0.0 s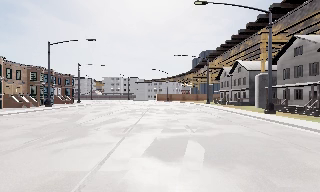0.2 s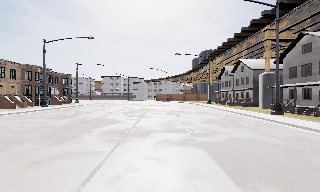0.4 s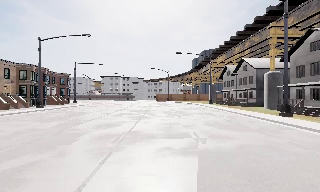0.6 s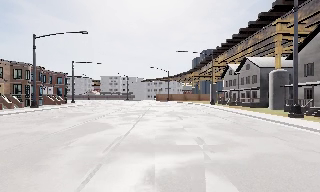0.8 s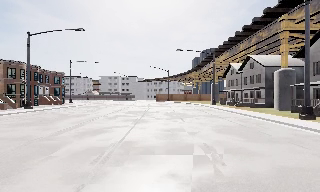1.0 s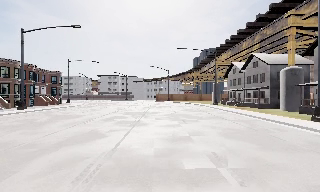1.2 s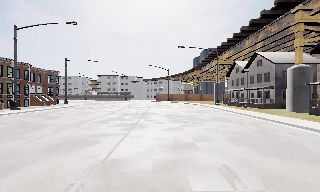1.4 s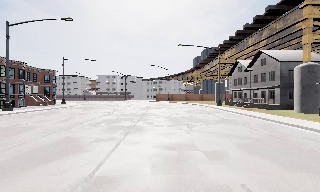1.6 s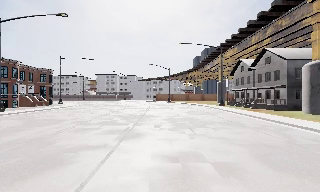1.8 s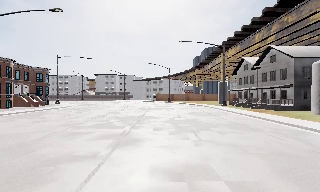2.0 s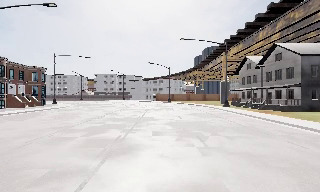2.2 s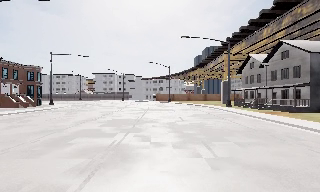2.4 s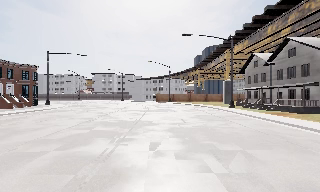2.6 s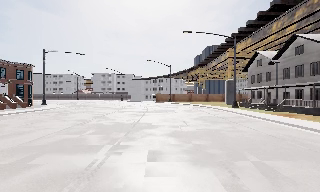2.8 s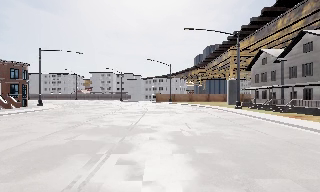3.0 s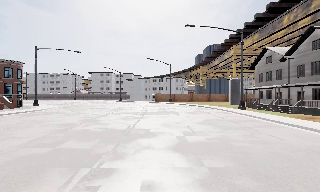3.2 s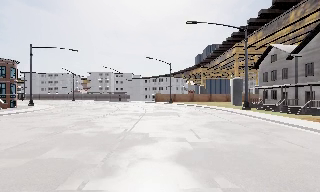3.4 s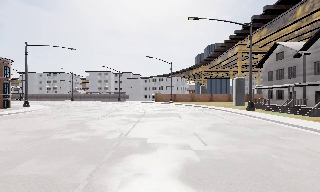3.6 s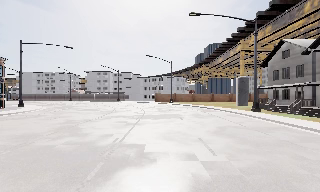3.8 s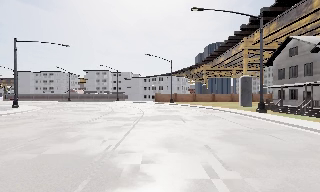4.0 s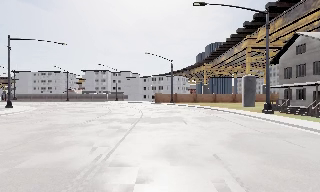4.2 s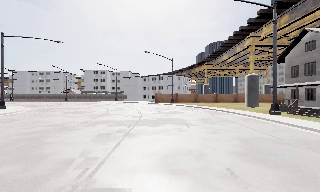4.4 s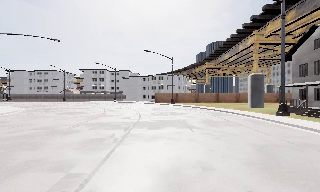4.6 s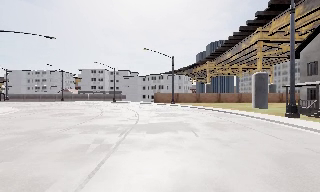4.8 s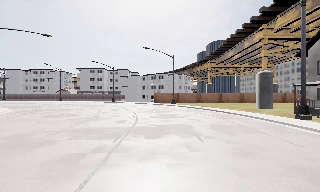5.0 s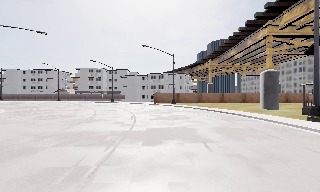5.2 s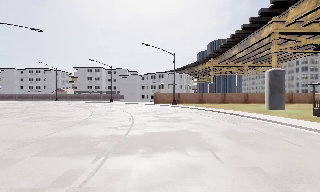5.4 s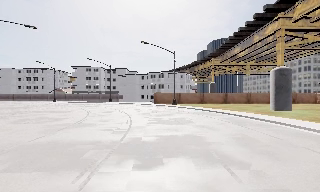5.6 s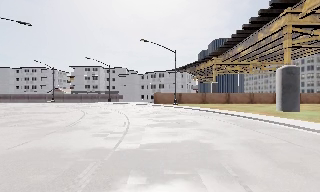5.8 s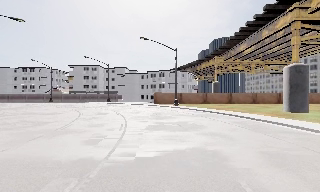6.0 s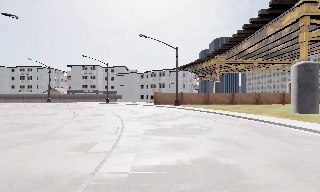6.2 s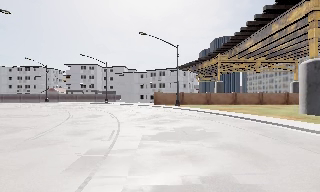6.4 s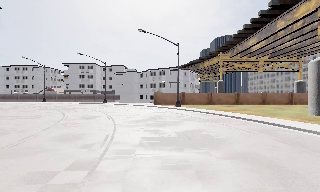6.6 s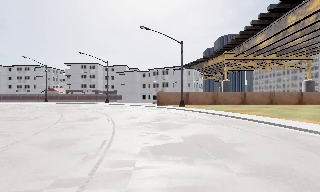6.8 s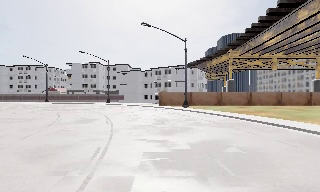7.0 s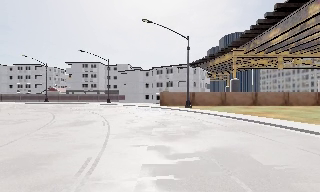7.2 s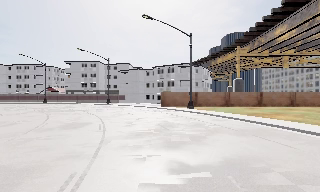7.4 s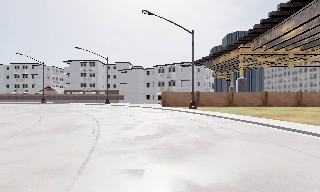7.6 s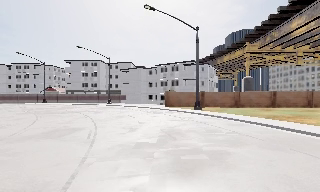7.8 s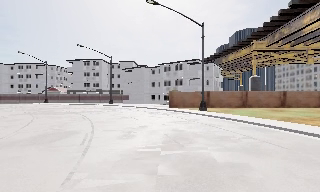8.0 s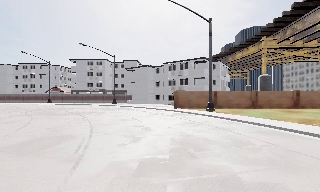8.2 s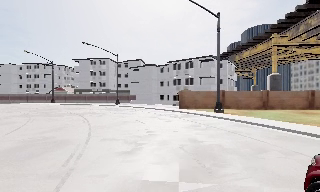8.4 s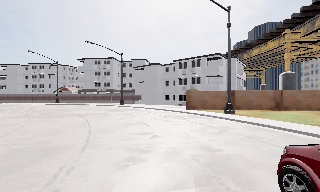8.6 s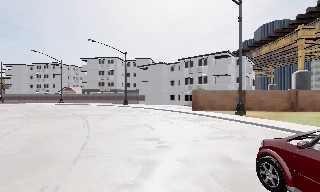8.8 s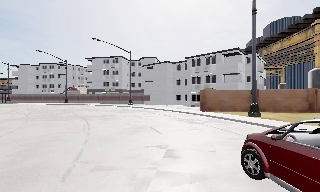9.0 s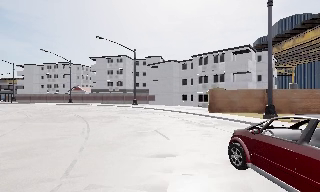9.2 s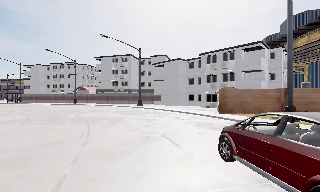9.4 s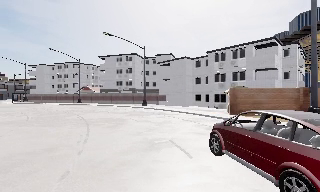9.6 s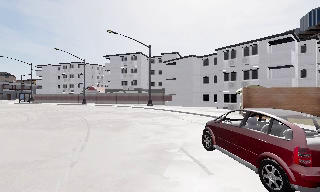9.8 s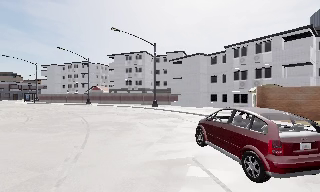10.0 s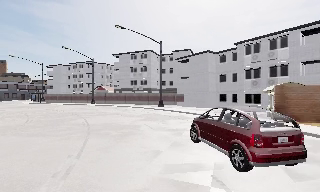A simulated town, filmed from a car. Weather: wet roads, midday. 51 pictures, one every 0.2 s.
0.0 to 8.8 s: The camera swings to its left by about 15 degrees, and the scene slides to the right. It travels forward, about 45 m, so what stands in front looms larger.
8.8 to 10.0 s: The camera swings to its left by about 10 degrees, and the scene slides to the right. It travels forward, about 6 m, so what stands in front looms larger.
The film runs forward here.
